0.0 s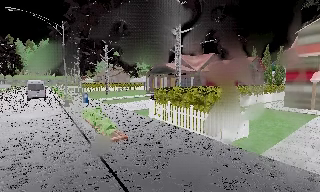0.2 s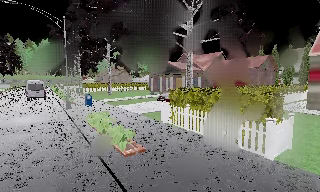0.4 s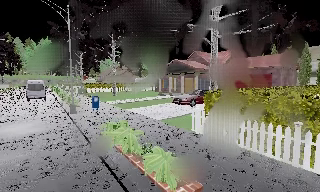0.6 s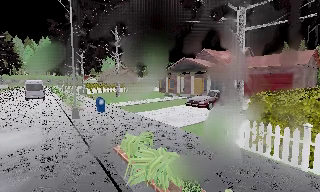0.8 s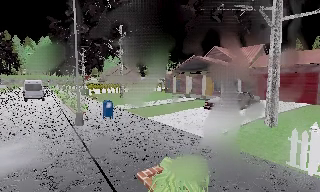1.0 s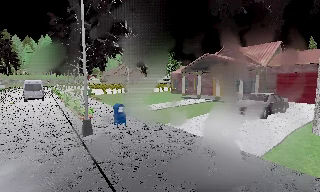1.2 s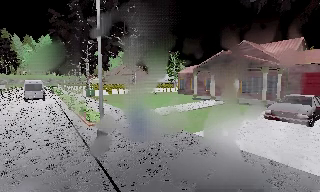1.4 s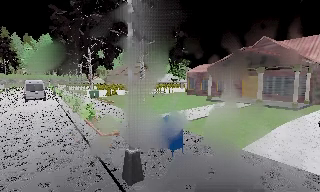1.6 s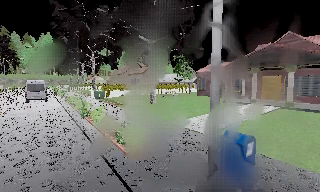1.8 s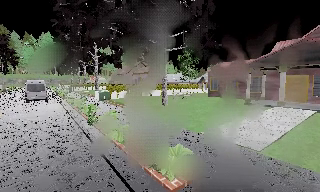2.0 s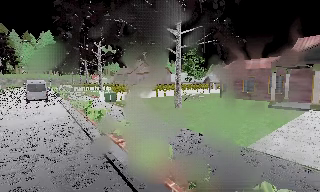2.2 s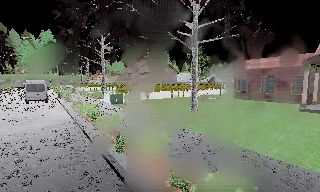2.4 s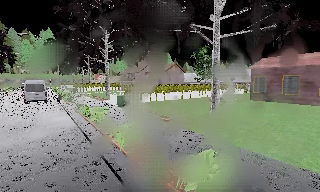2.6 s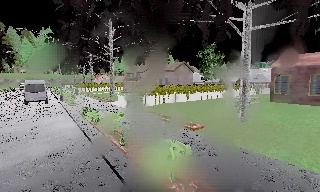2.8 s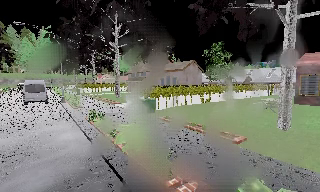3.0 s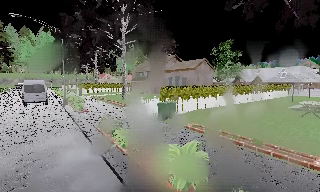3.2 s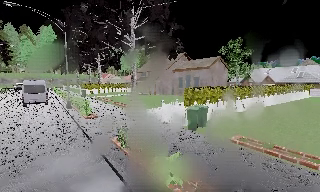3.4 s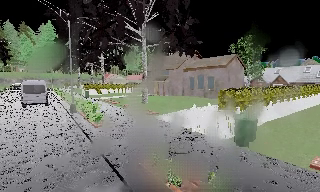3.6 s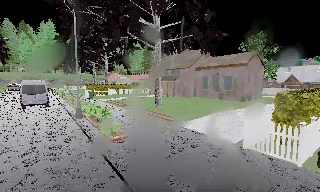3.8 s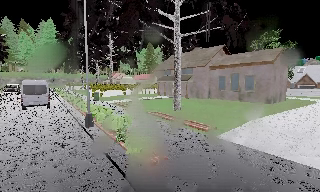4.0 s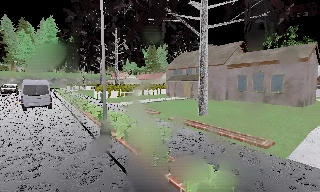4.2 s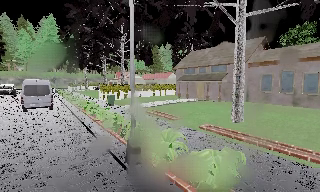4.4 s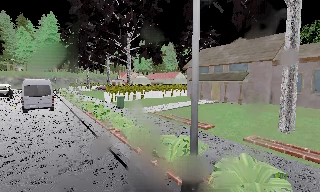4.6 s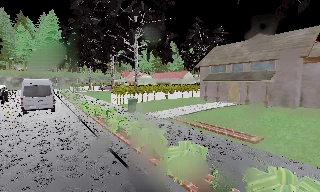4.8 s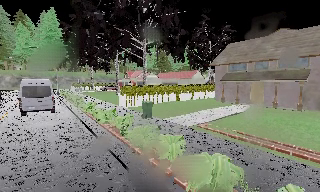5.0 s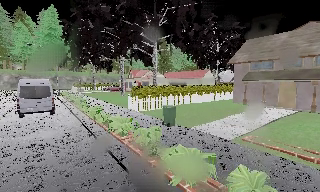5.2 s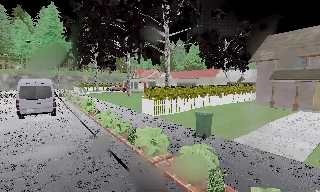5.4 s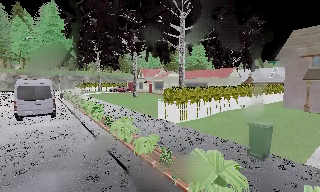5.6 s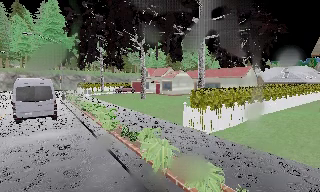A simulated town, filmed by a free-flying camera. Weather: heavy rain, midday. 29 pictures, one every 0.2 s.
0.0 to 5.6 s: The camera travels forward and to its left, about 60 m, so what stands in front looms larger.
The film runs forward here.
